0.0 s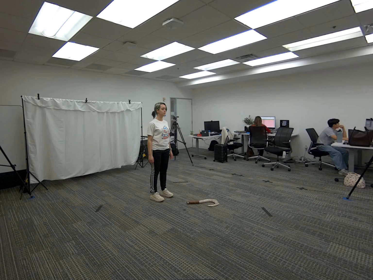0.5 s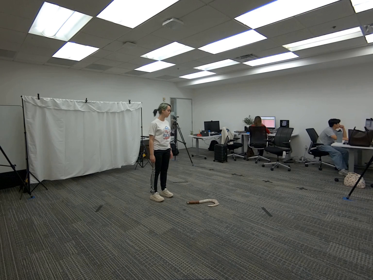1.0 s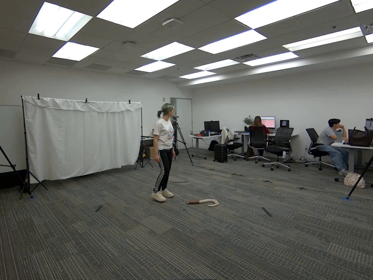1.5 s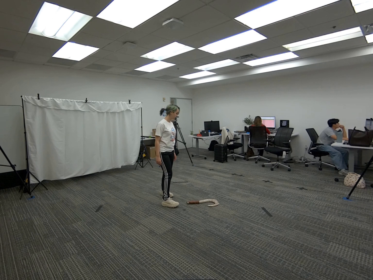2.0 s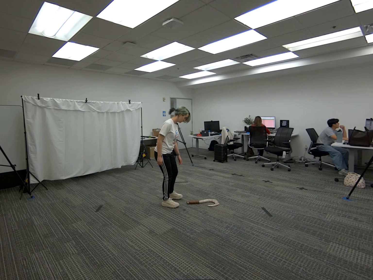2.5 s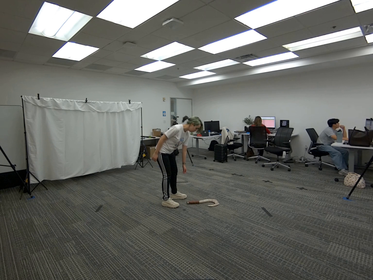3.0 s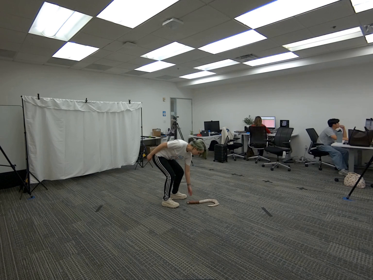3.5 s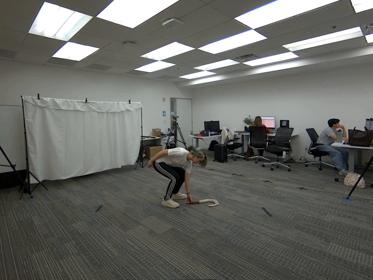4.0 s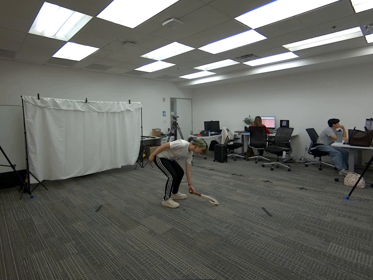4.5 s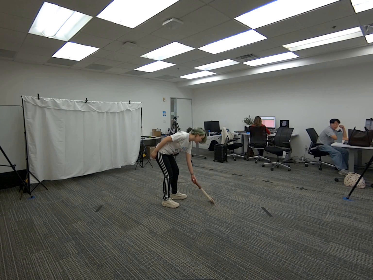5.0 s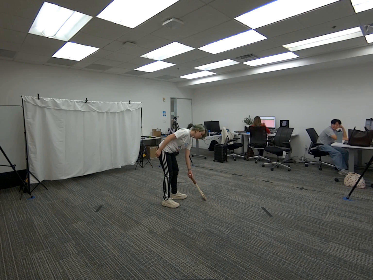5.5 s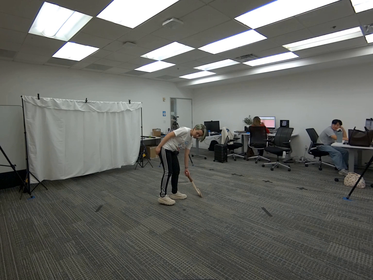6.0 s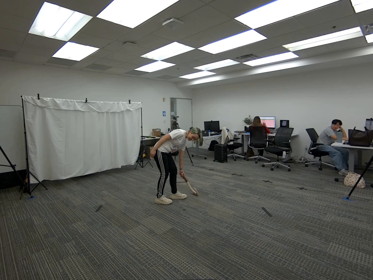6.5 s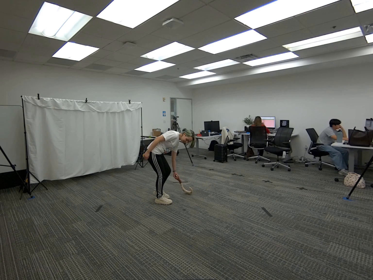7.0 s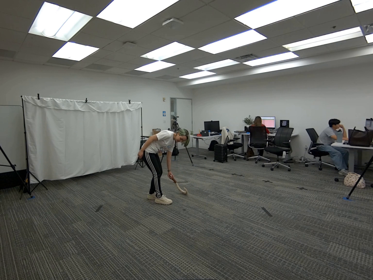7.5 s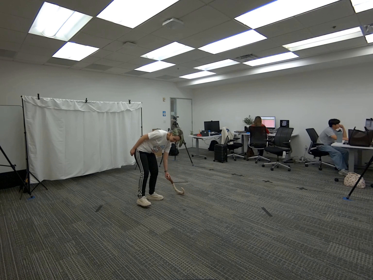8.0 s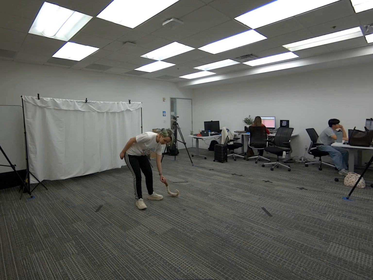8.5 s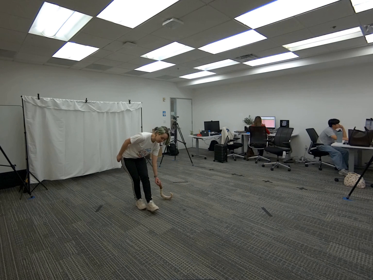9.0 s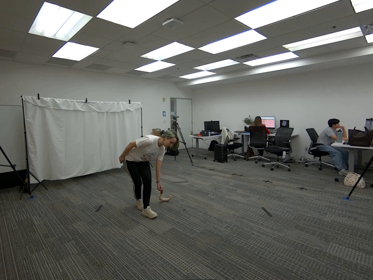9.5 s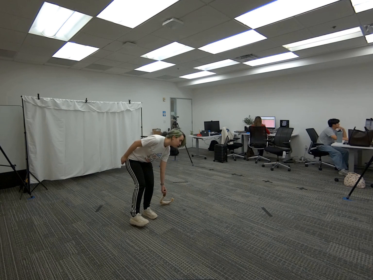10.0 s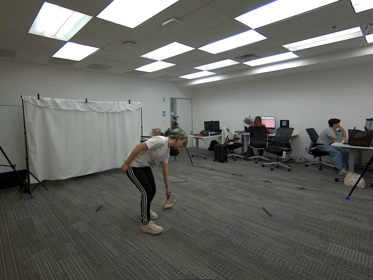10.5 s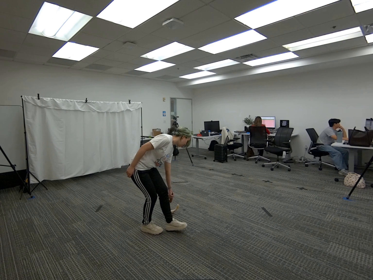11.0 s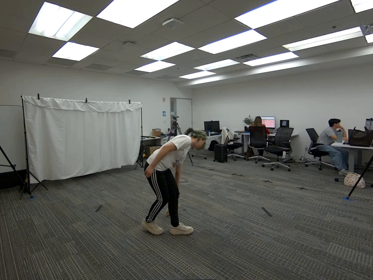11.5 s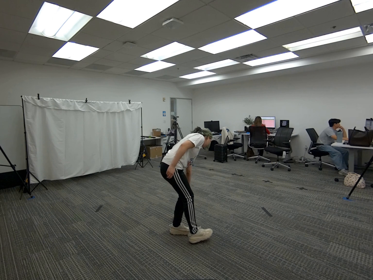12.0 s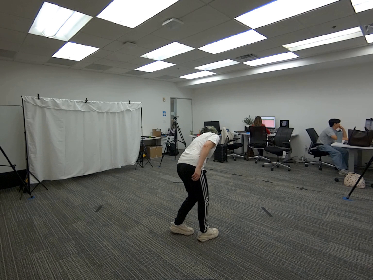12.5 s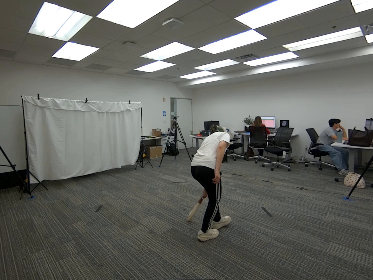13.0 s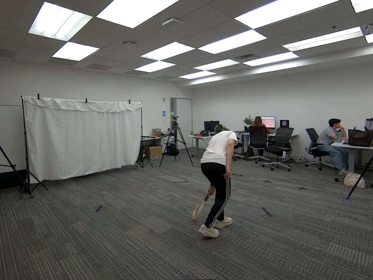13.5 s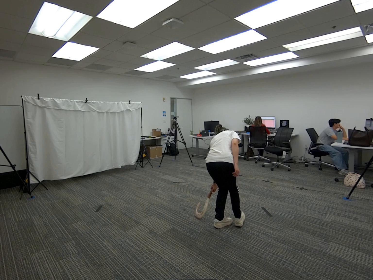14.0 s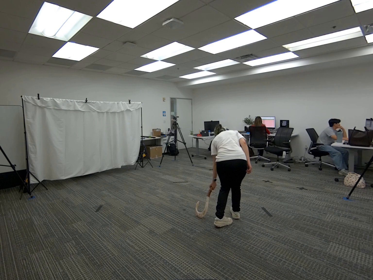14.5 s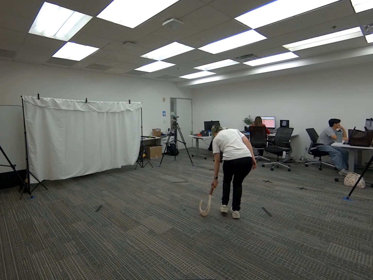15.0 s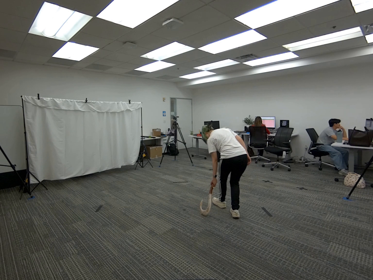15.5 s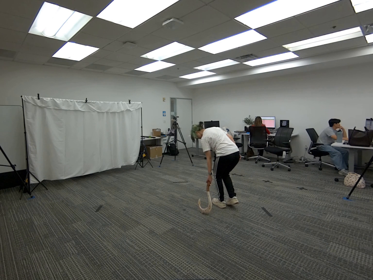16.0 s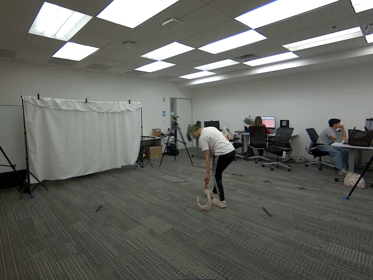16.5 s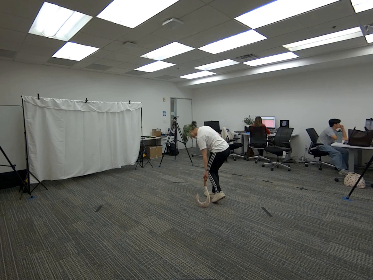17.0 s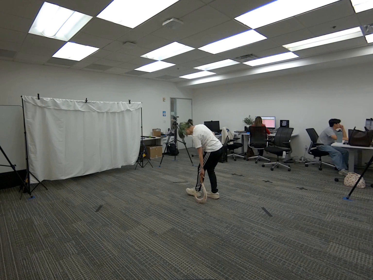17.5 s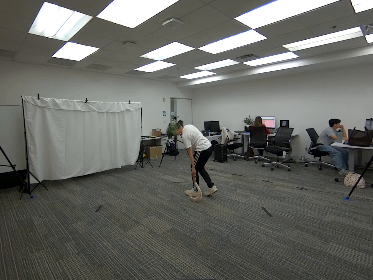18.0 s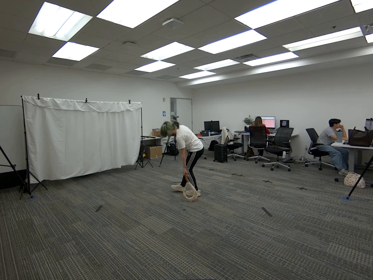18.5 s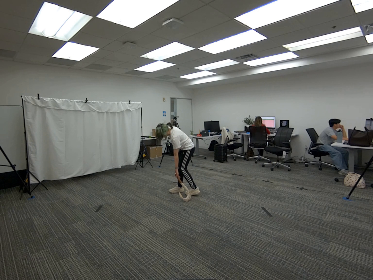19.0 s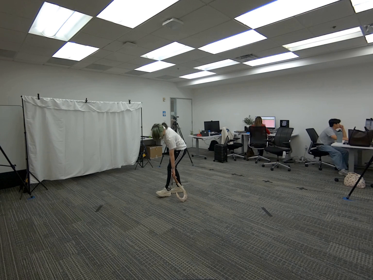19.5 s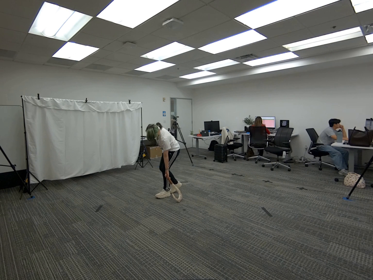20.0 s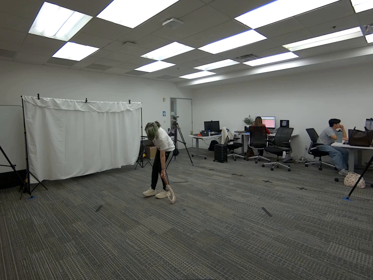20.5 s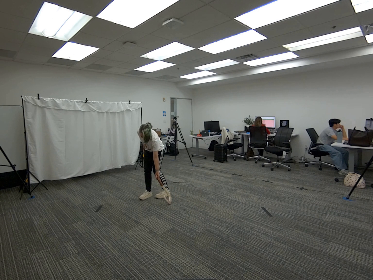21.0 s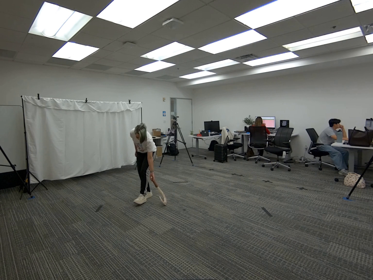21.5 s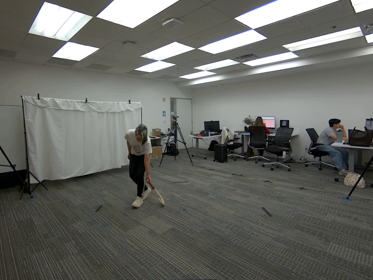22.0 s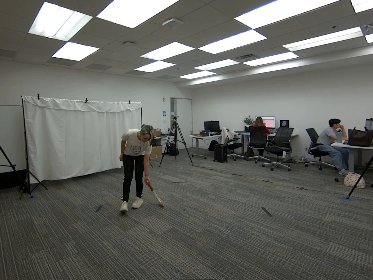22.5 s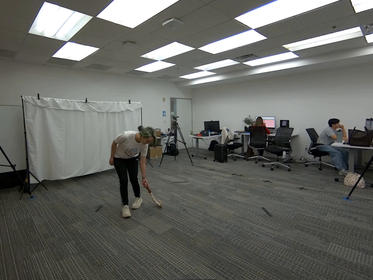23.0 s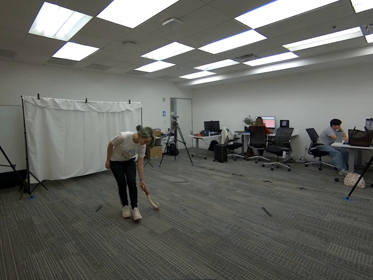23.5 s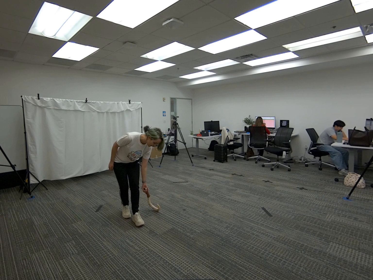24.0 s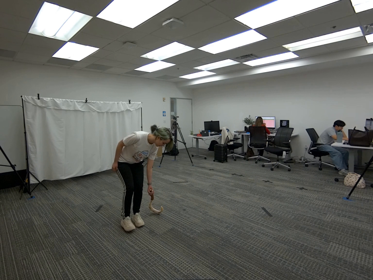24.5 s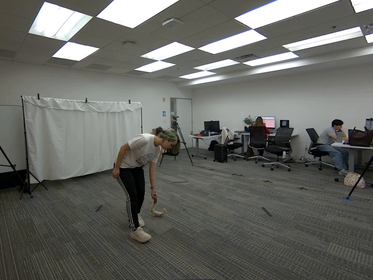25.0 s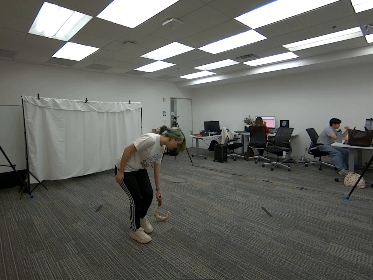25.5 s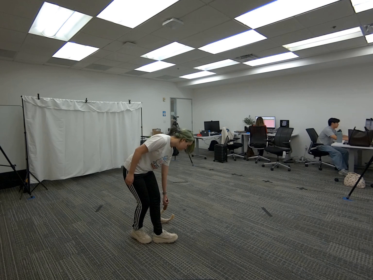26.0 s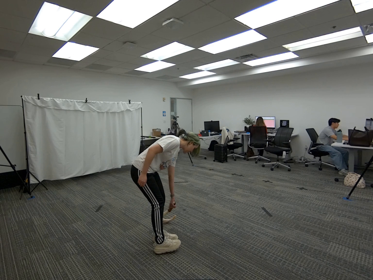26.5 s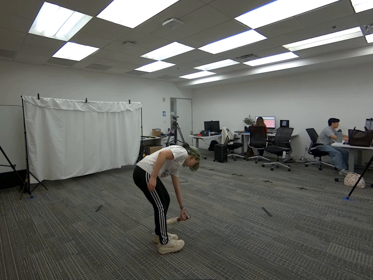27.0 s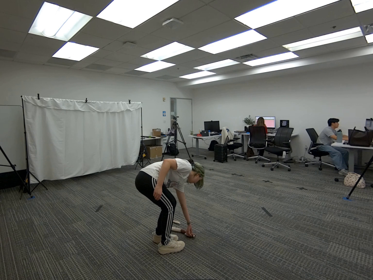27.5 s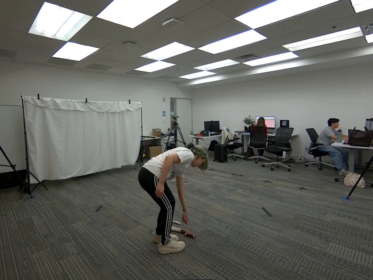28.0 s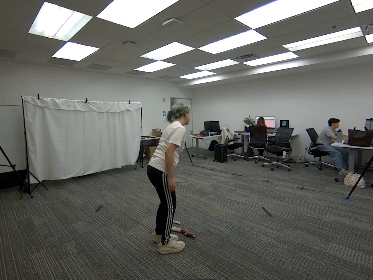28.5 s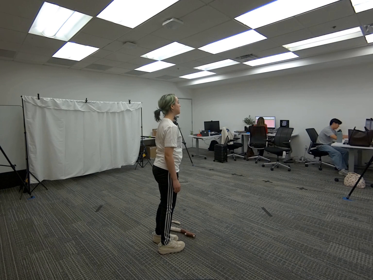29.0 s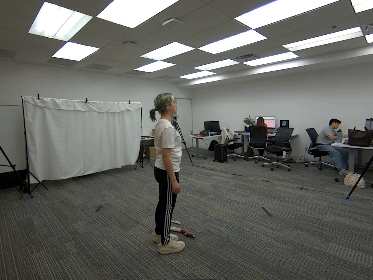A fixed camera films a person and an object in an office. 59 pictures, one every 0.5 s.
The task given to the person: Walk over to the Big Fish Hook on the ground and pick up the hook using your left hand then drag the hook onto the floor. Place on the ground when complete.
